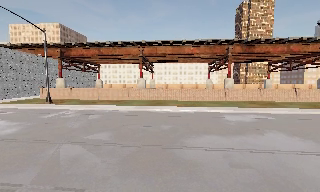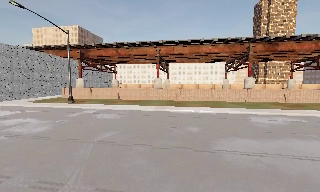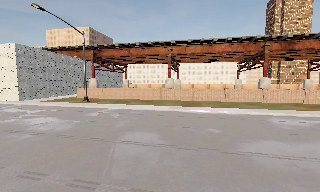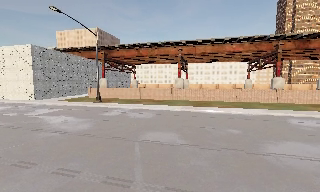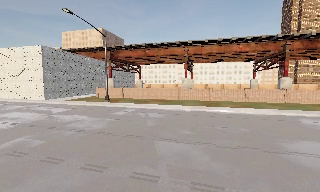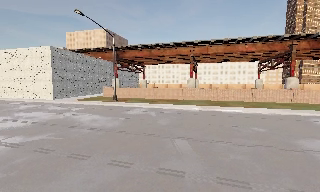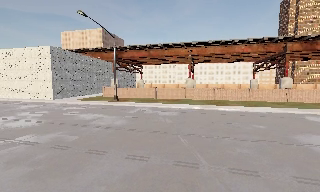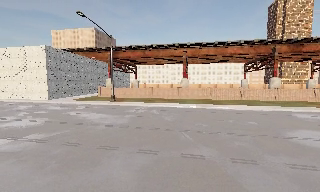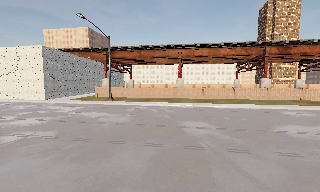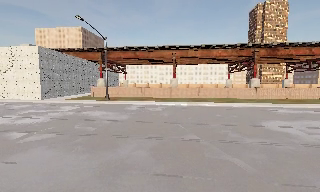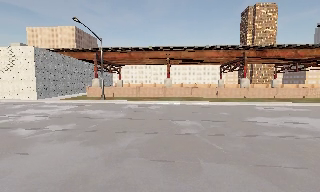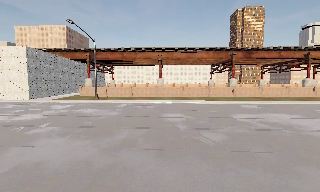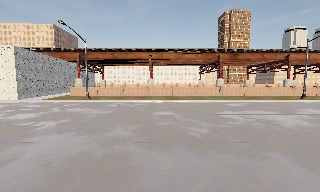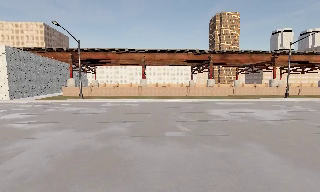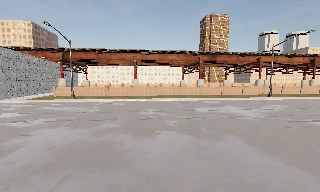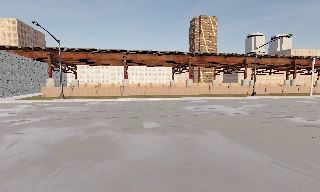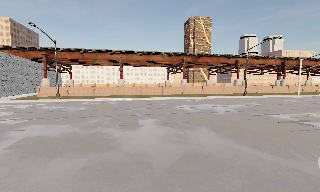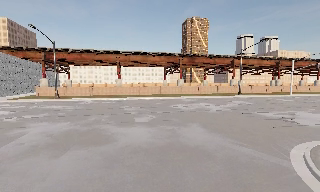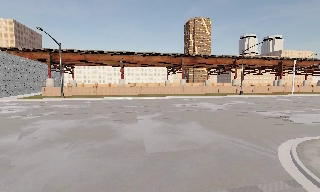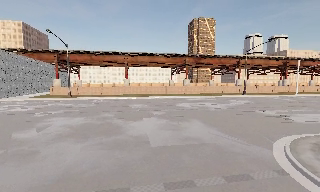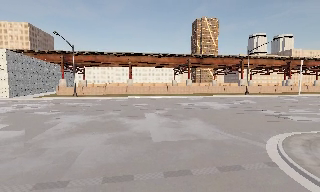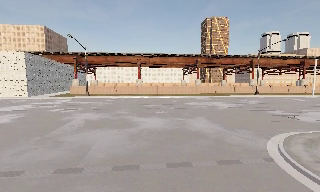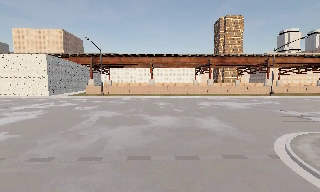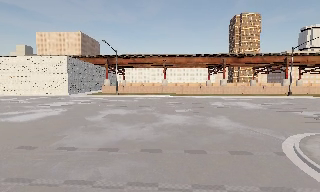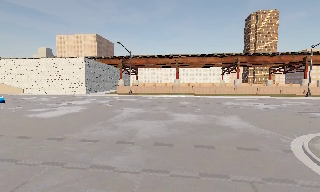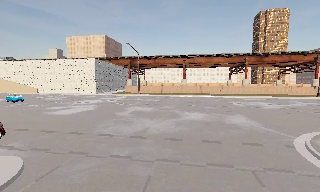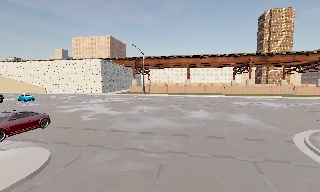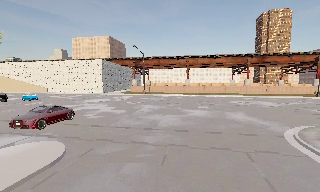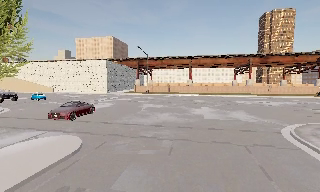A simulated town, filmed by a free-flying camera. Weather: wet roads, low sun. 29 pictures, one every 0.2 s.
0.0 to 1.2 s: The camera travels to its left, about 5 m, so close, fixed things drift to the right.
1.2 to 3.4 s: The camera pans to its right, which is clockwise from overhead, by about 25 degrees. It travels backward, about 10 m, so what stands in front gets smaller.
3.4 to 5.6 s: The camera swings to its left by about 25 degrees, and the scene slides to the right. It travels backward, about 8 m, so what stands in front gets smaller.
The film runs backward here.
